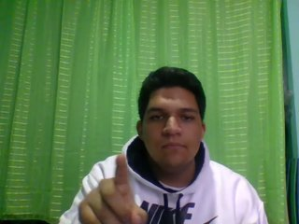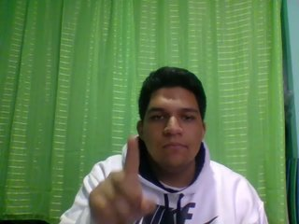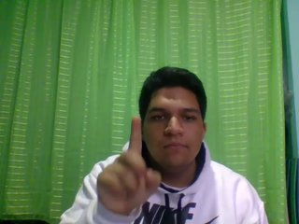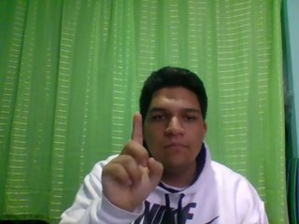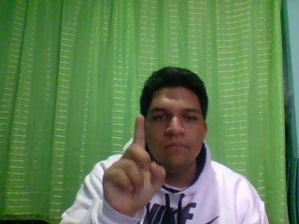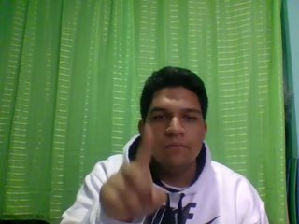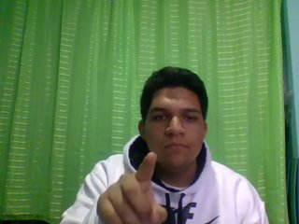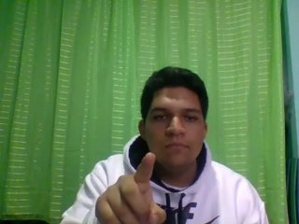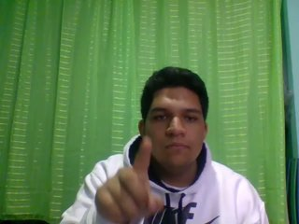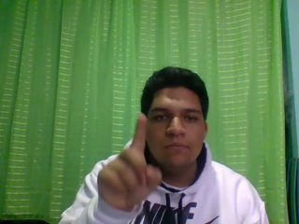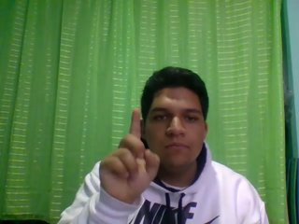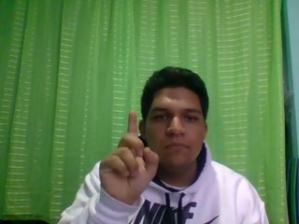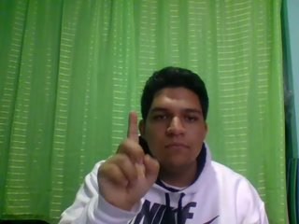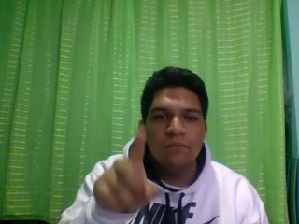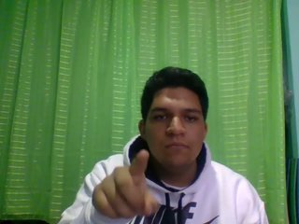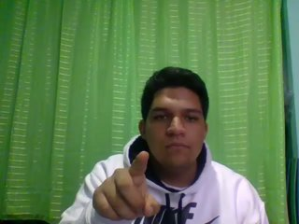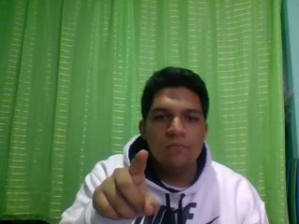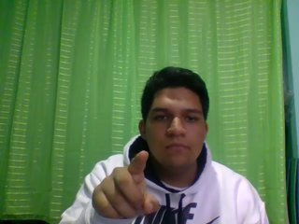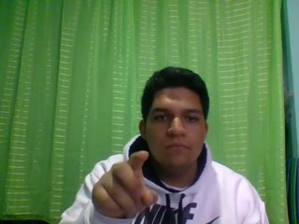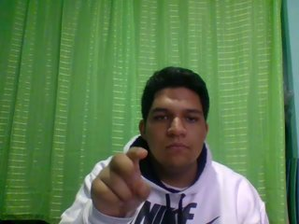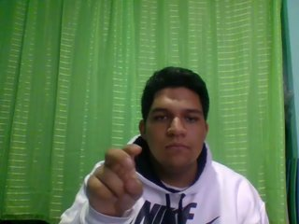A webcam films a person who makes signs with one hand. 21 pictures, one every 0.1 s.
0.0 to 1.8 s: Double click with one finger.
